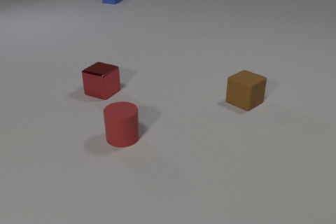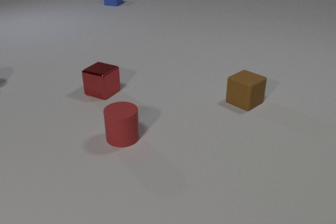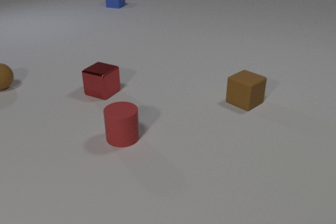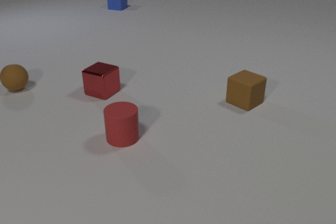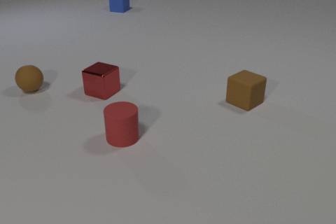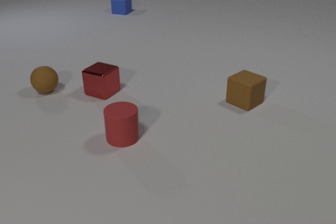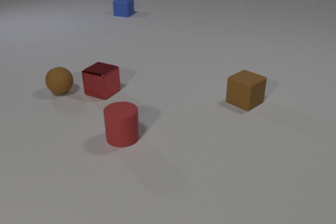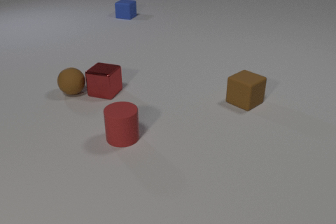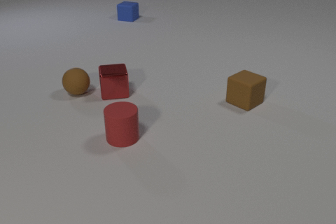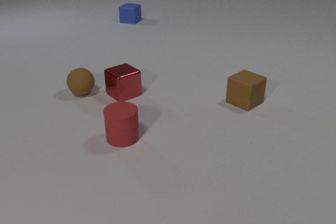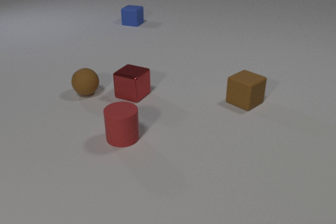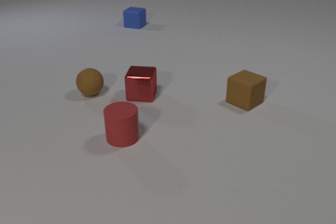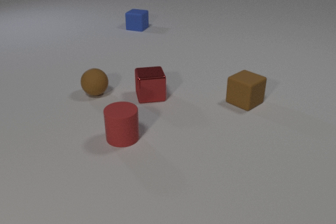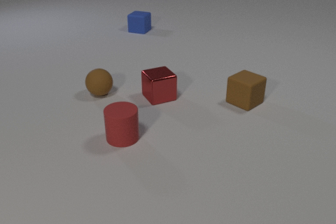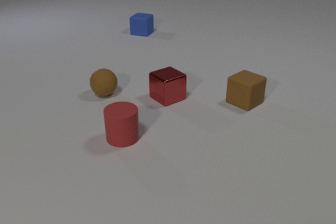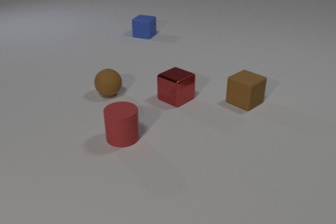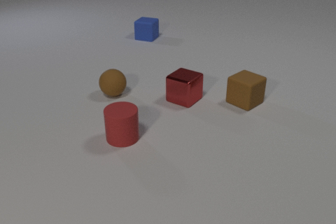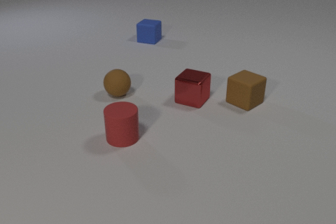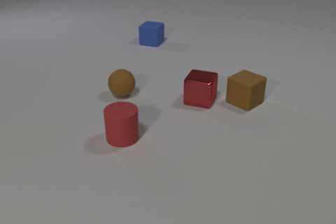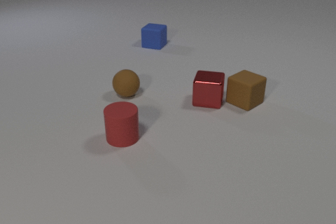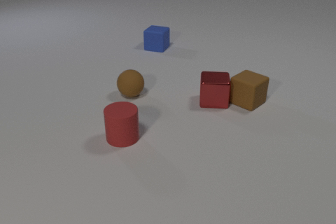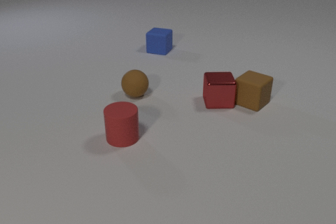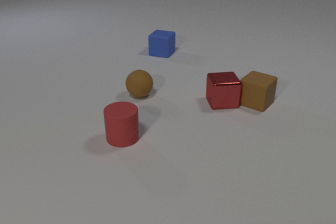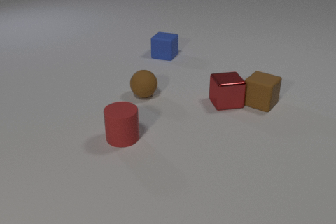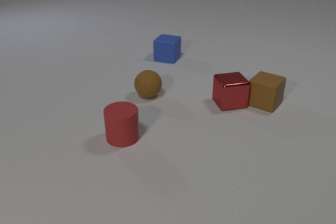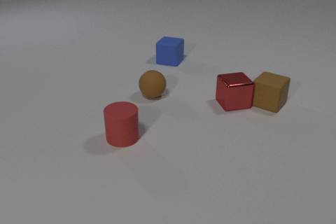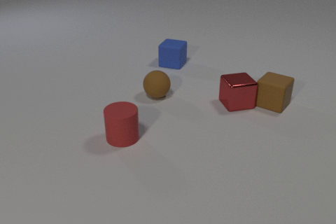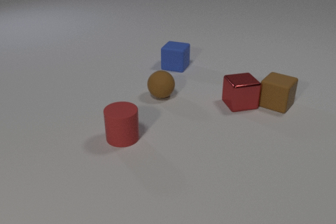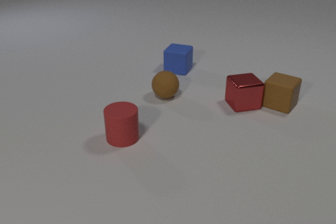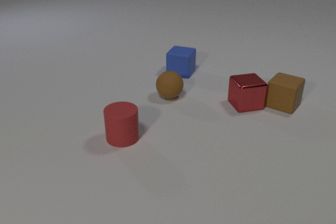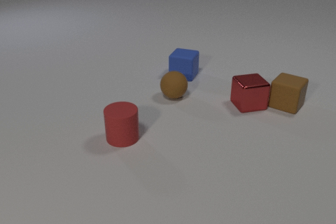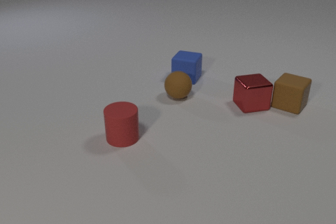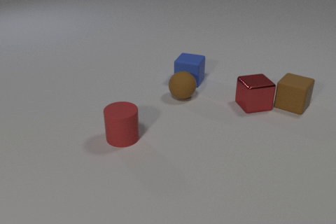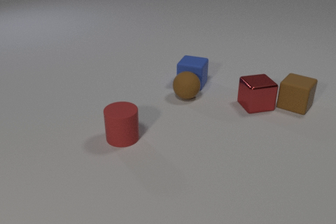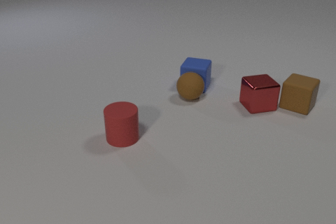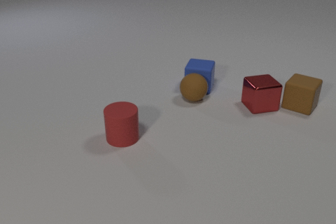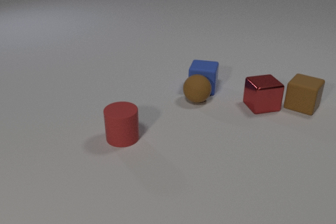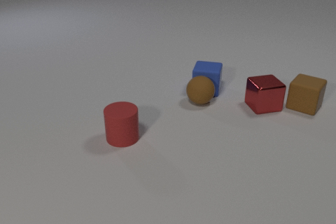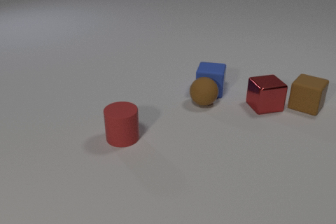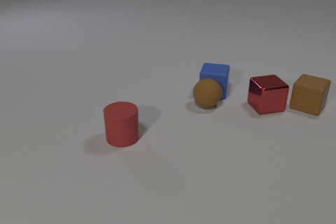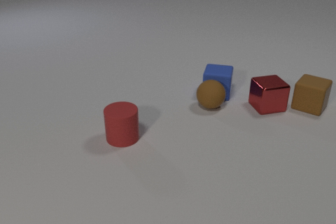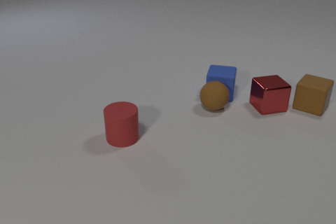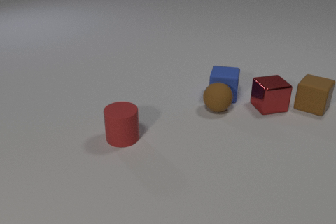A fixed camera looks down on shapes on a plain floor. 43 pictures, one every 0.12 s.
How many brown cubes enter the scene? 0.
What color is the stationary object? red.
What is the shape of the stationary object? cylinder.
0.00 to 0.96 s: The brown rubber sphere comes in at the left edge, rolls to the right and toward the camera. The red metal cube slides to the right, spins counterclockwise seen from above by about 30 degrees, its near face sliding to the right. The blue rubber cube slides toward the camera. The brown rubber sphere and the red metal cube collide.
0.96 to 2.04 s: The brown rubber sphere rolls to the right. The red metal cube slides to the right, spins counterclockwise seen from above by about 135 degrees, its near face sliding to the right. The blue rubber cube slides toward the camera.
2.04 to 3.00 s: The brown rubber sphere rolls to the right. The red metal cube slides to the right, spins counterclockwise seen from above by about 45 degrees, its near face sliding to the right. The blue rubber cube slides toward the camera. The brown rubber cube slides to the right. The red metal cube and the brown rubber cube collide.
3.00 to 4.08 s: The brown rubber sphere rolls to the right. The red metal cube slides to the right. The blue rubber cube slides toward the camera and to the right. The brown rubber cube slides to the right. The brown rubber sphere and the blue rubber cube collide.
4.08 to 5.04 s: The brown rubber sphere rolls to the right and toward the camera. The red metal cube slides to the right. The blue rubber cube slides to the right and toward the camera. The brown rubber cube slides to the right.
